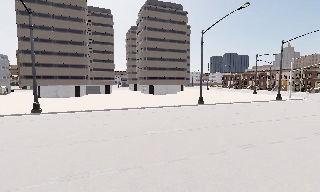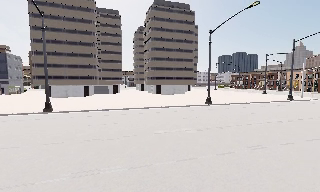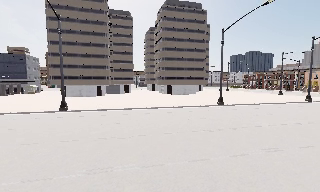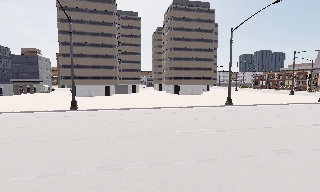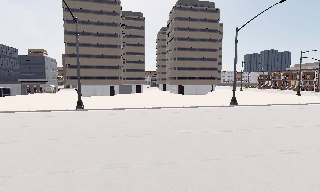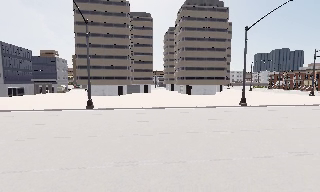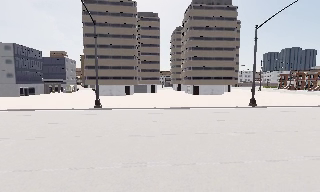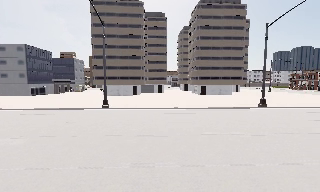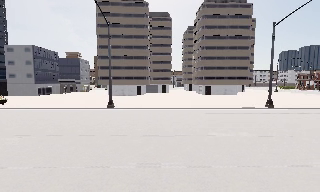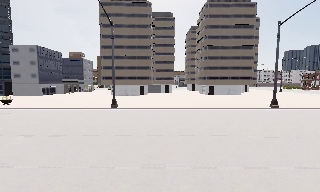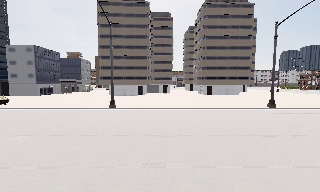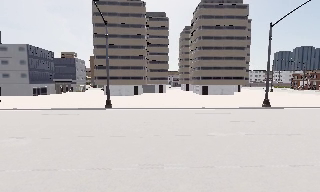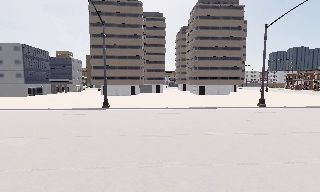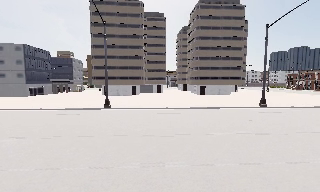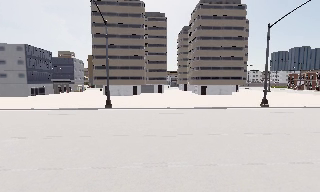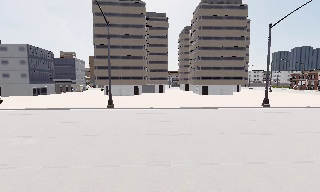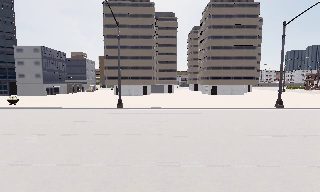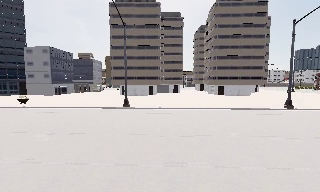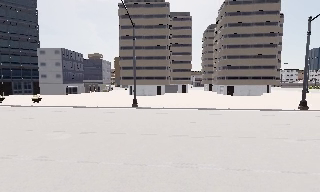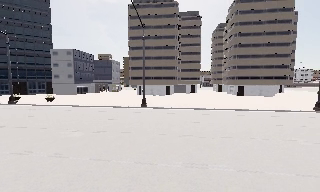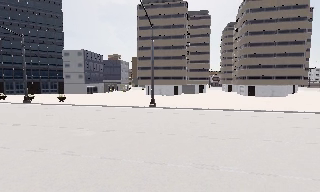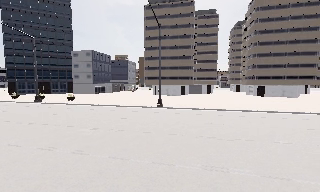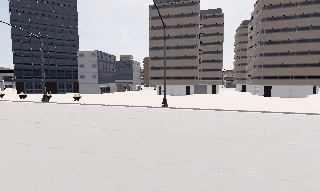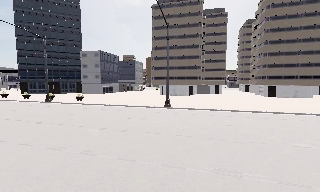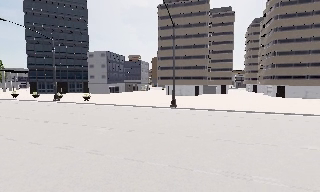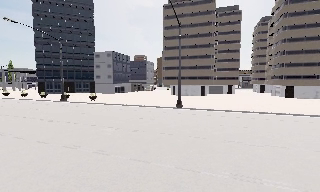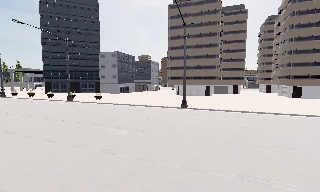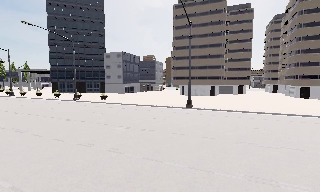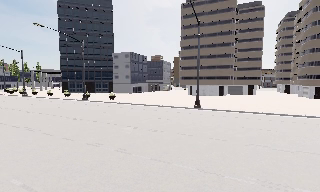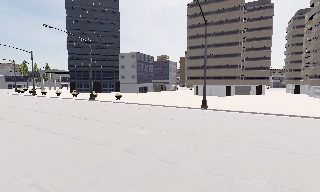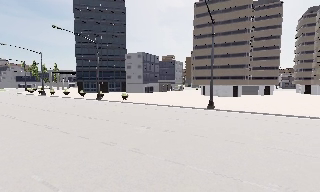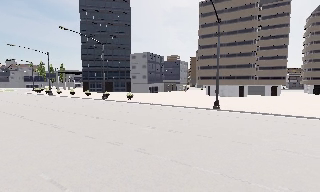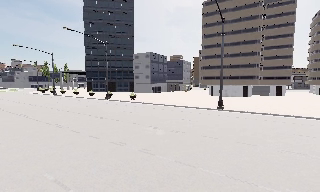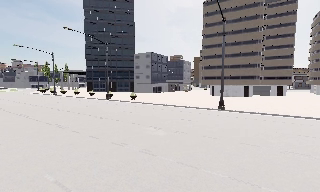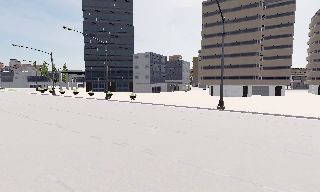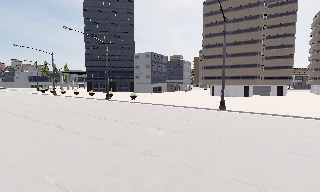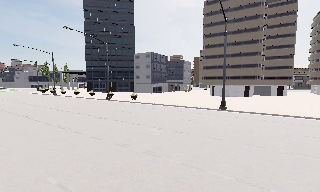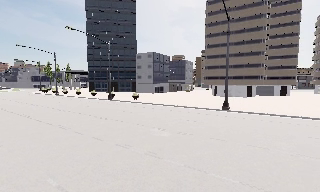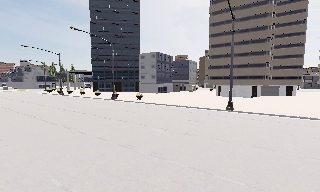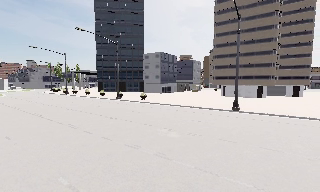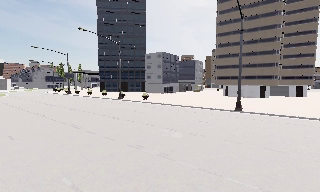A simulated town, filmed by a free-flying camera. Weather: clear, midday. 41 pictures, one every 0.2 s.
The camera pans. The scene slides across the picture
to the right.
The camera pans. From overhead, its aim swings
counterclockwise.
0.0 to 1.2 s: The camera swings to its left by about 15 degrees, and the scene slides to the right.
1.2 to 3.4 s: The camera travels to its left, about 1 m, so close, fixed things drift to the right.
3.4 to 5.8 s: The camera pans to its left, which is counterclockwise from overhead, by about 25 degrees. It travels to its left and forward, about 1 m, so close, fixed things drift to the right.
5.8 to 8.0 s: The camera travels to its left and forward, about 1 m, so close, fixed things drift to the right.
The film runs backward here.
